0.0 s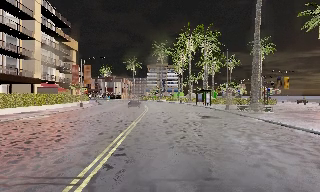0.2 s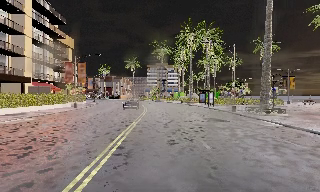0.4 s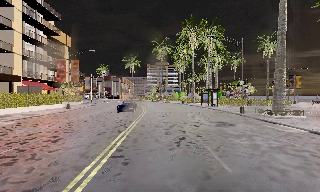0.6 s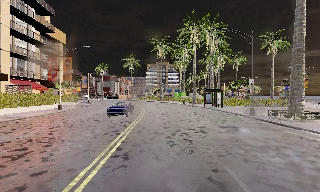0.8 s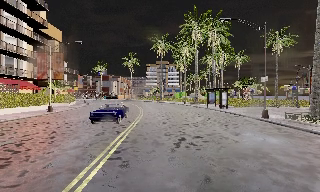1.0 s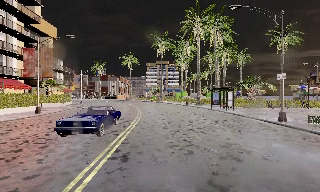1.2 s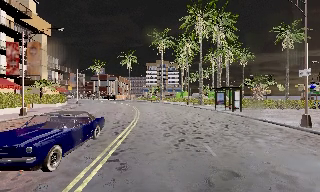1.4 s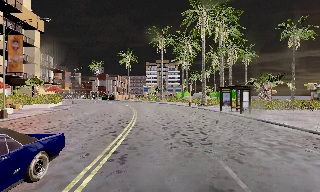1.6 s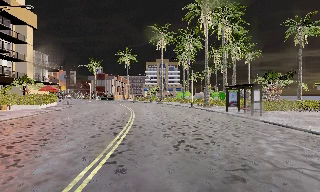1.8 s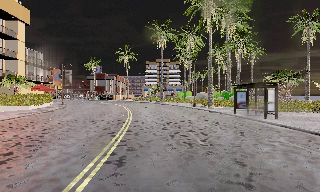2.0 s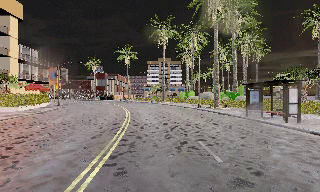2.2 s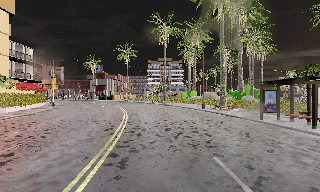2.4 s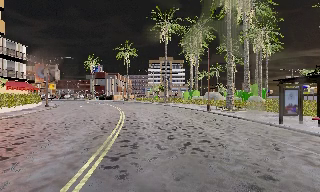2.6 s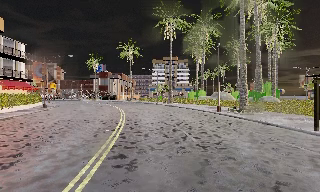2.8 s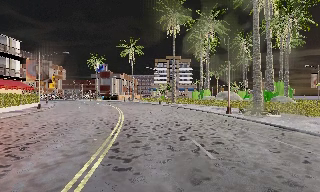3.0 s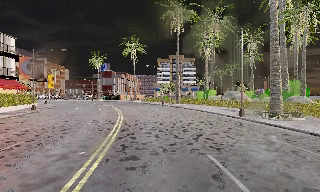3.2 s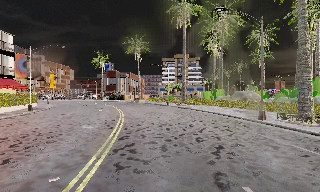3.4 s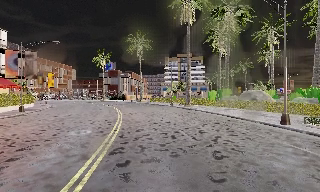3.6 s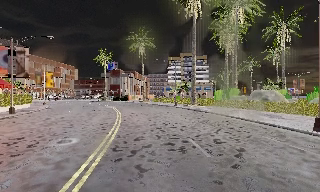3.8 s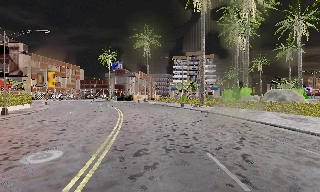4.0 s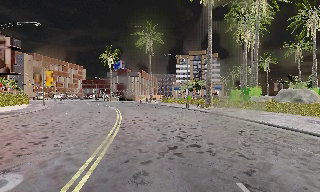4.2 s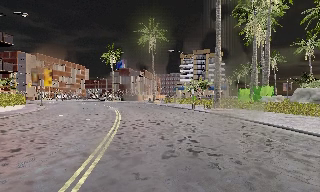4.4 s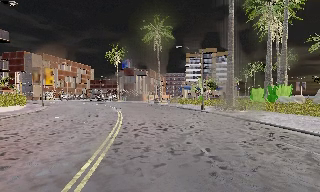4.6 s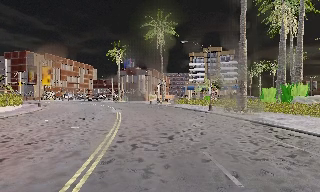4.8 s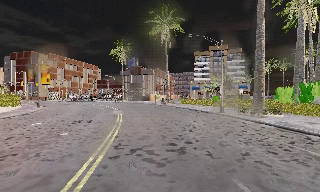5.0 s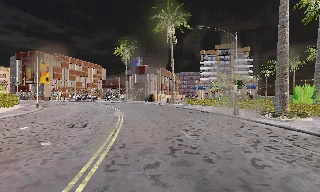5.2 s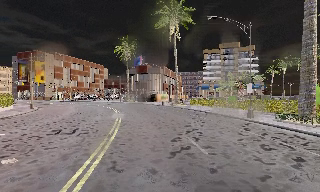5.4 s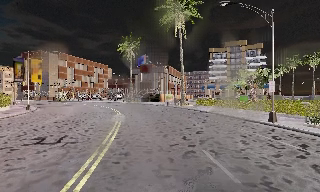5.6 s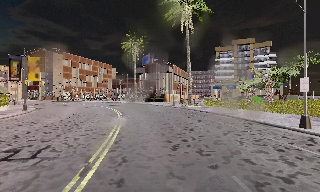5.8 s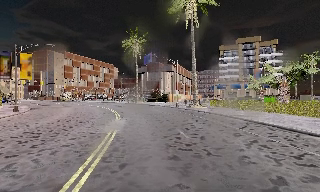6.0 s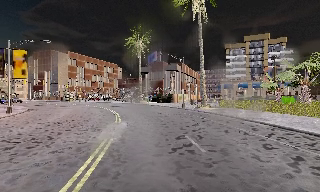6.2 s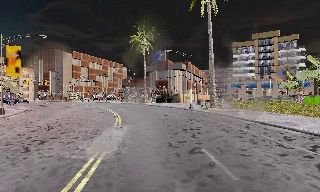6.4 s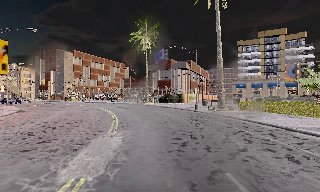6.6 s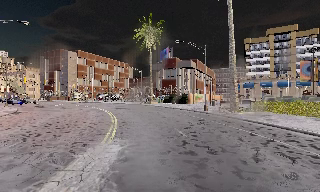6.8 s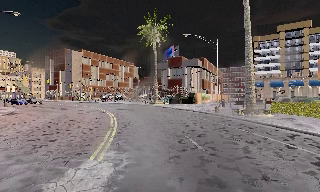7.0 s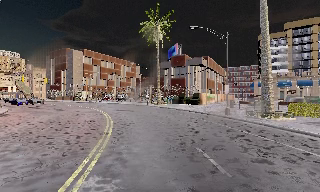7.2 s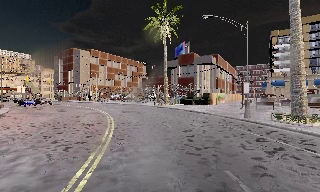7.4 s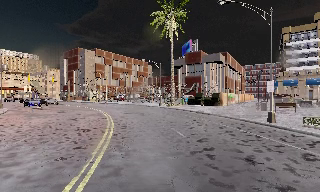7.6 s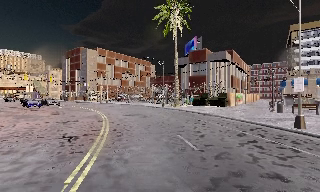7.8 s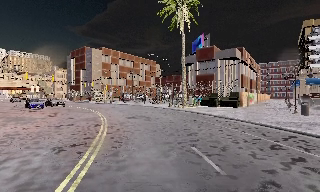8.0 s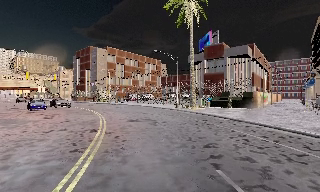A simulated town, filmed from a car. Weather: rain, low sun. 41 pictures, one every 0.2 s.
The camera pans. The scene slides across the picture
to the right.
The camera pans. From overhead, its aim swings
counterclockwise.
0.0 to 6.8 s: The camera pans to its left, which is counterclockwise from overhead, by about 30 degrees. It travels forward, about 60 m.
6.8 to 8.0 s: The scene slides to the right, as the camera pans about 10 degrees to its left. It travels forward, about 10 m, so what stands in front looms larger.
The film runs forward here.
